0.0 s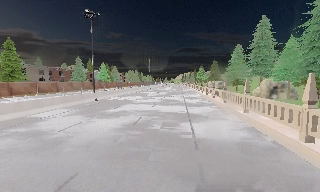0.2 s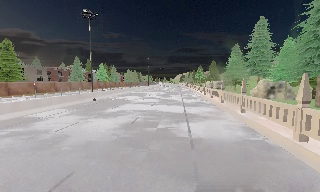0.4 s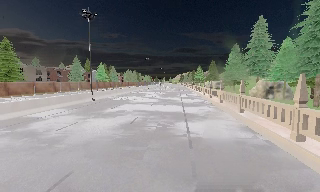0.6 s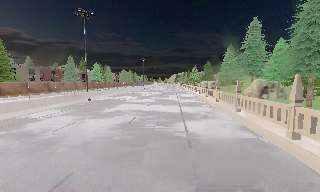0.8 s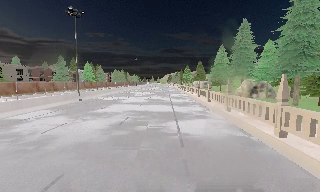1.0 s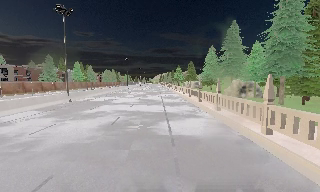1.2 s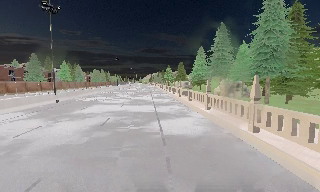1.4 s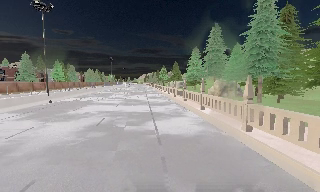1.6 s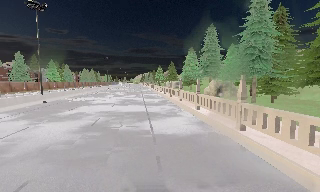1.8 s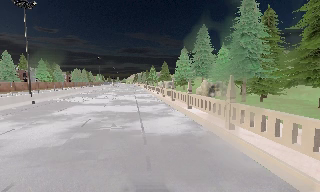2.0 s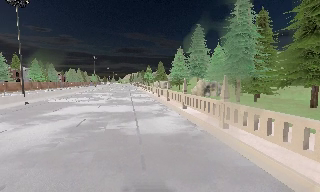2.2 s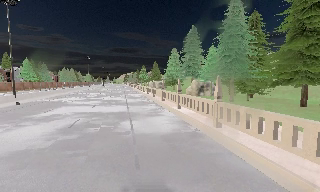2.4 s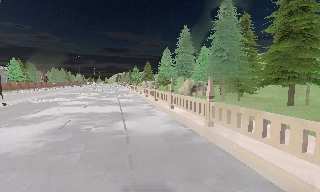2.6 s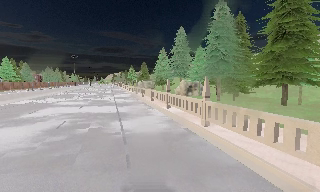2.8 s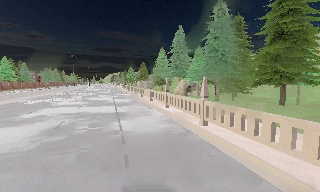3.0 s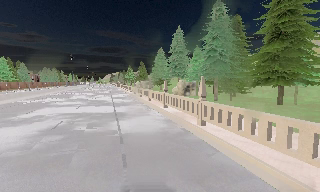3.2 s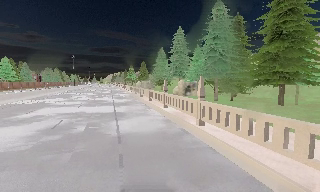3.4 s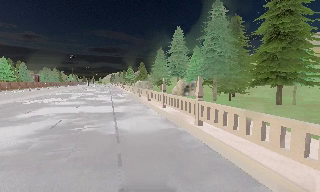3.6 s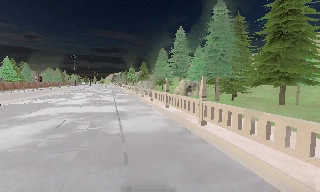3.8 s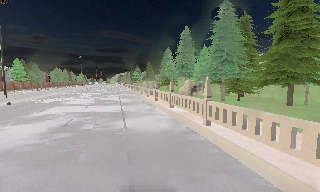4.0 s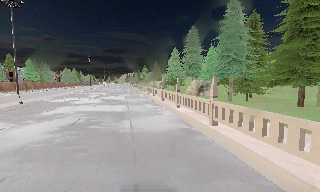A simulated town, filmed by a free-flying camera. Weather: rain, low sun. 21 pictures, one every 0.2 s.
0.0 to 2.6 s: The scene slides to the left, as the camera pans about 25 degrees to its right. It travels backward, about 0.5 m, so what stands in front gets smaller.
2.6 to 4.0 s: The camera shifts only a little, or ends up much as it began.
The film runs backward here.
